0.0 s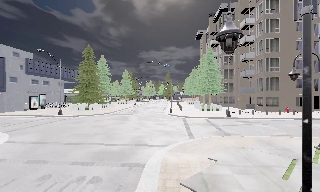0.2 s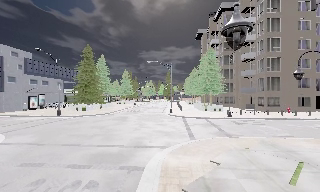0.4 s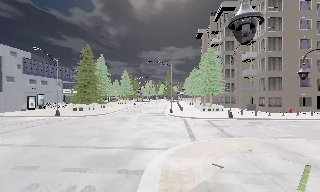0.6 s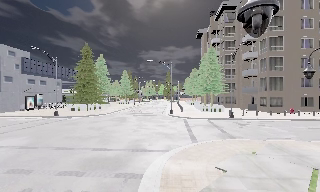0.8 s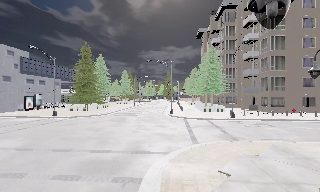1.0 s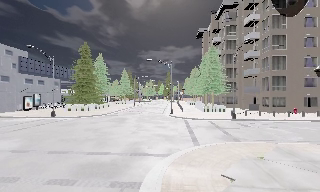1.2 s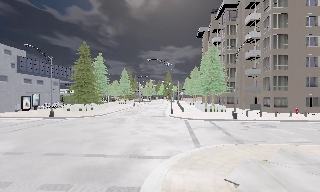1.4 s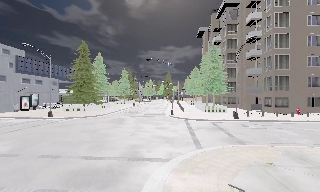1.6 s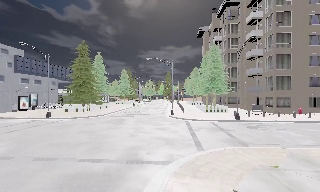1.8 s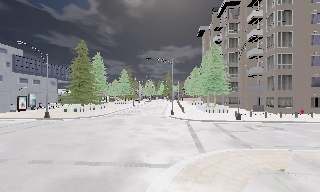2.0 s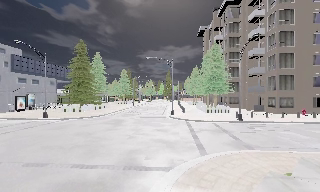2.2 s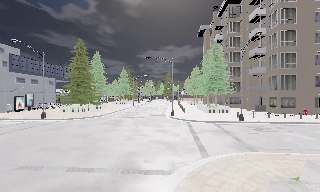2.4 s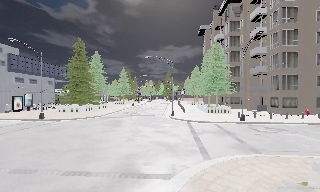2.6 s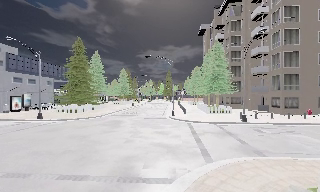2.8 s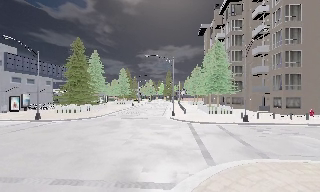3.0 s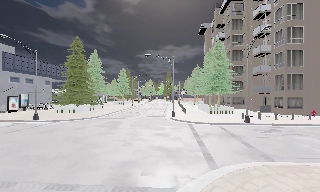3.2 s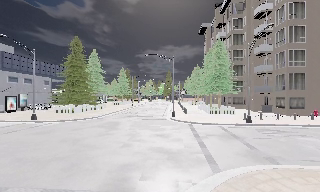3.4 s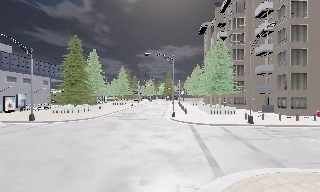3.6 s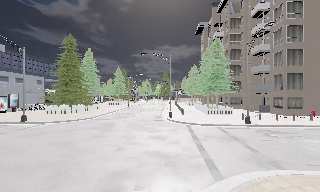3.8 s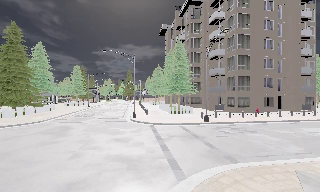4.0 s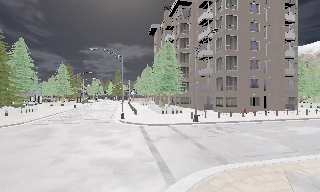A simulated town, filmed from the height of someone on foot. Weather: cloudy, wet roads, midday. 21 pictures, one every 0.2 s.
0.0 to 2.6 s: The camera travels forward, about 3.5 m, so what stands in front looms larger.
2.6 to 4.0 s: The camera swings to its right by about 20 degrees, and the scene slides to the left. It travels forward, about 2 m, so what stands in front looms larger.
The film runs forward here.
